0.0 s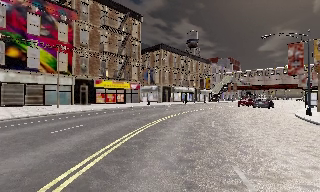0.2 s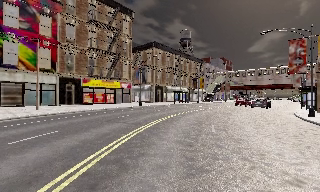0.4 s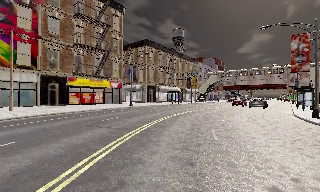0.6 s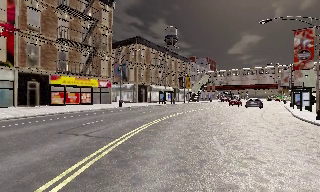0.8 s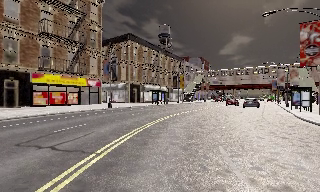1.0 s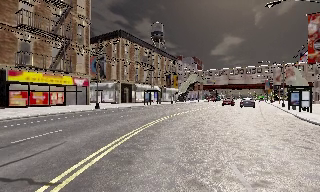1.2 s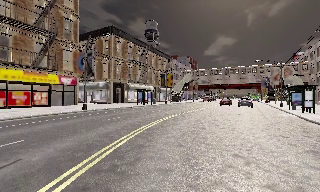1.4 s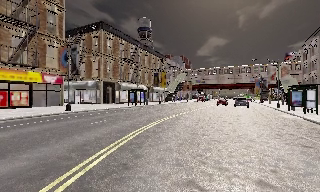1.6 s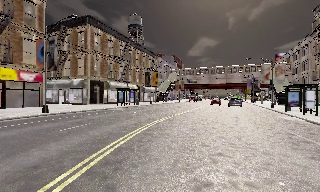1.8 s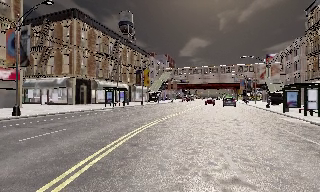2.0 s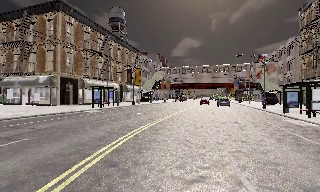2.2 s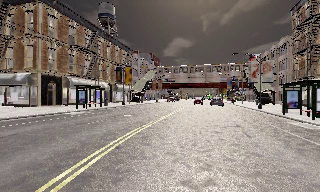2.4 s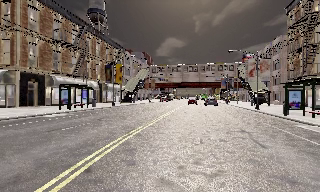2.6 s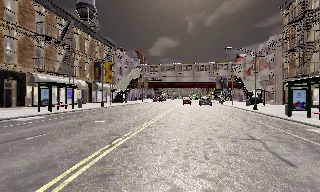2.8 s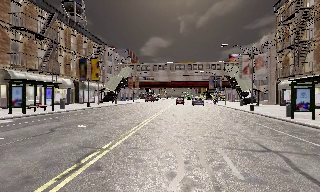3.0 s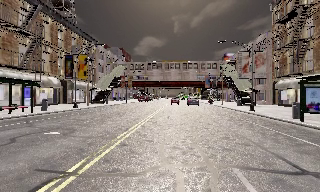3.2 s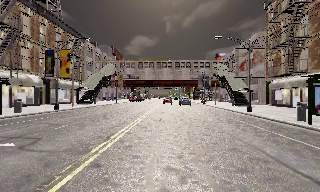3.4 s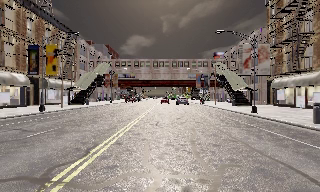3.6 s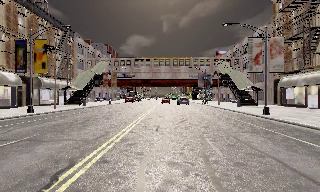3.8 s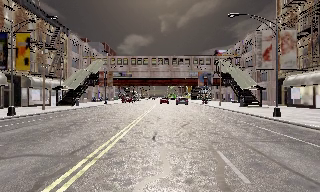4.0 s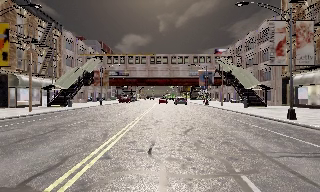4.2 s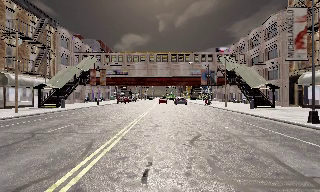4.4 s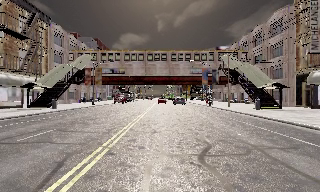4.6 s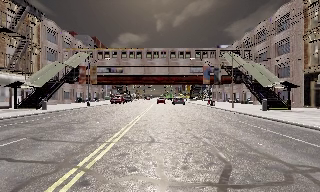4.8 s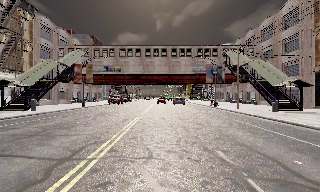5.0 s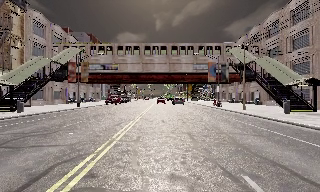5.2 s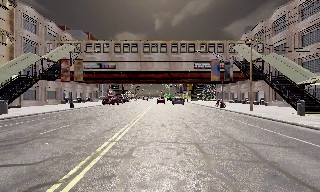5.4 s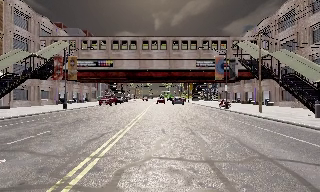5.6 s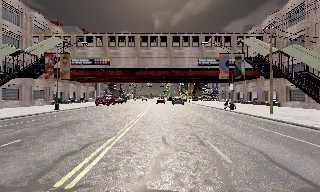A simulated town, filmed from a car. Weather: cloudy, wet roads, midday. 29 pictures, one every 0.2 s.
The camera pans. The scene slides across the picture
to the left.
The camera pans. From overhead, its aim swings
clockwise.
0.0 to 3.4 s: The scene slides to the left, as the camera pans about 40 degrees to its right. It travels forward, about 25 m.
3.4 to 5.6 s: The camera travels forward, about 17 m, so what stands in front looms larger.
The film runs forward here.
